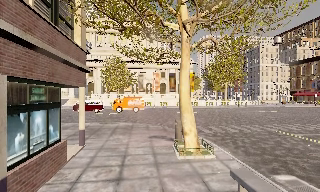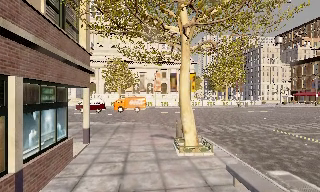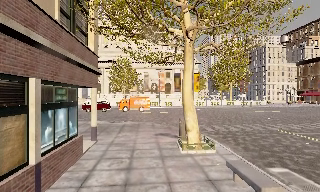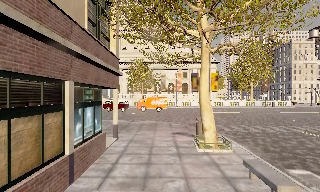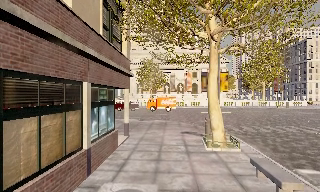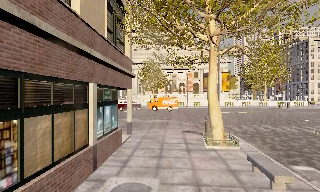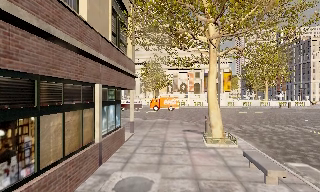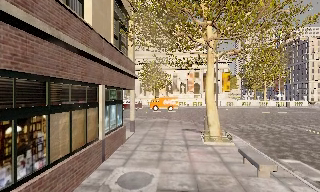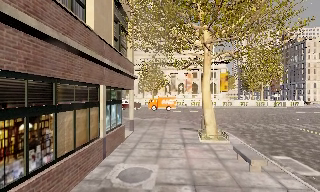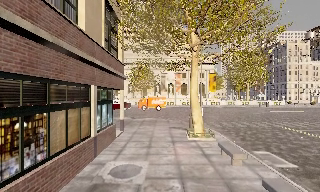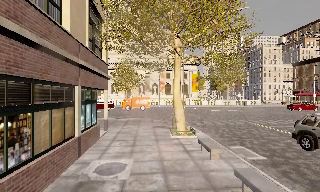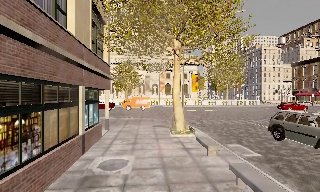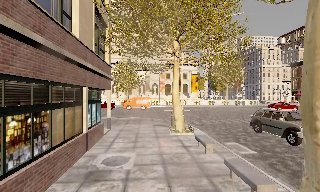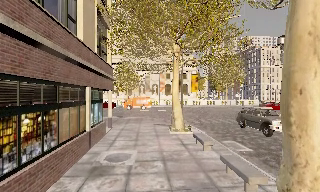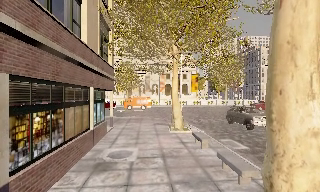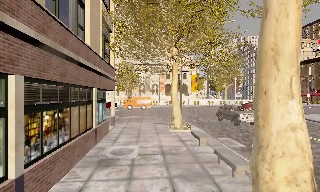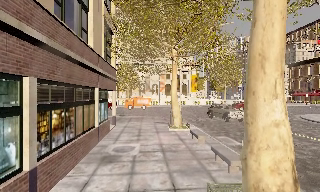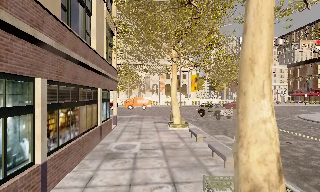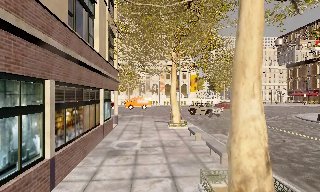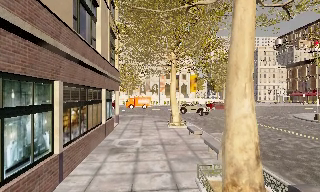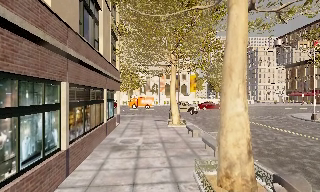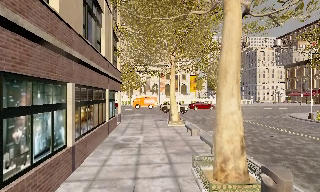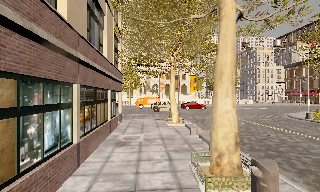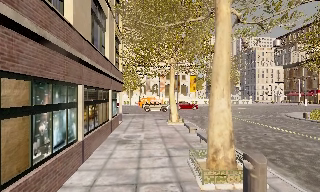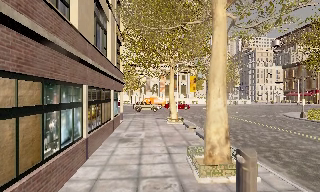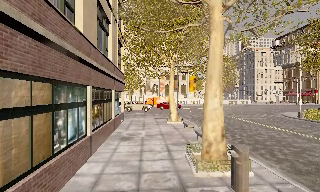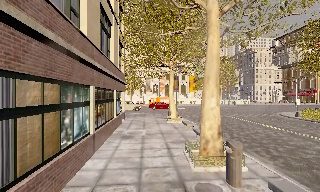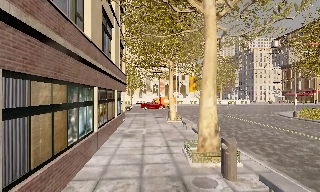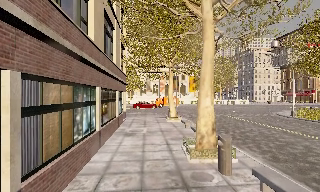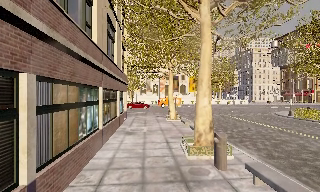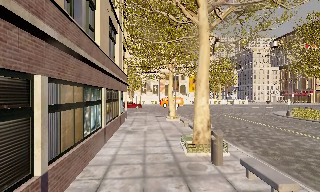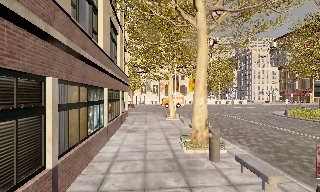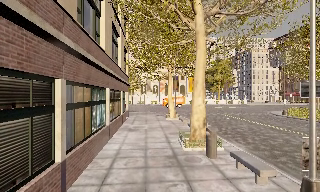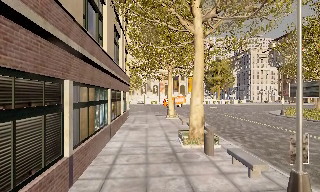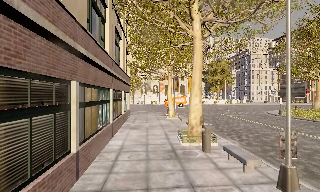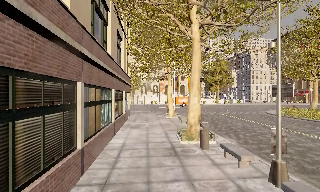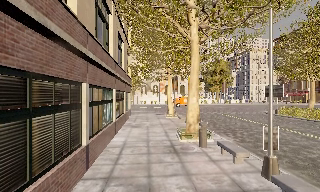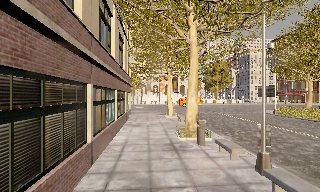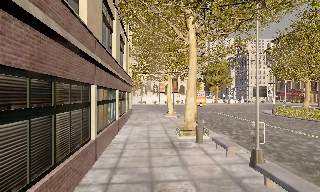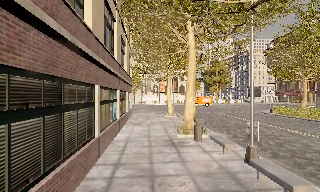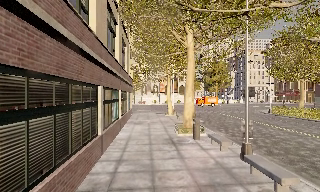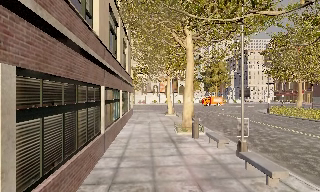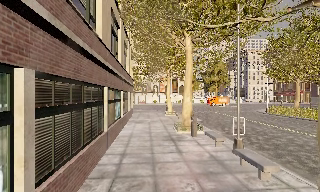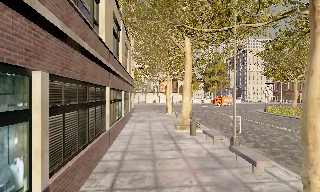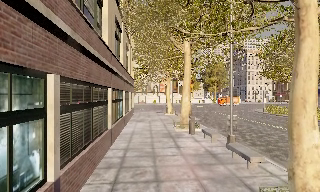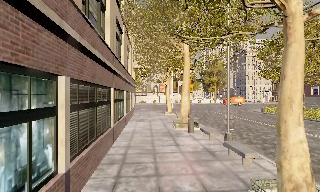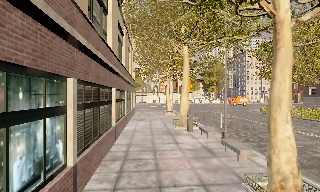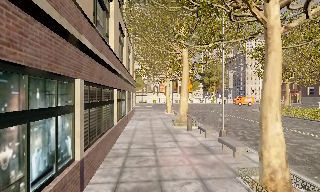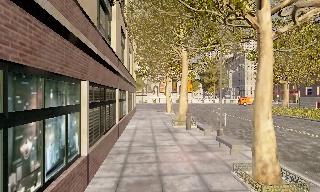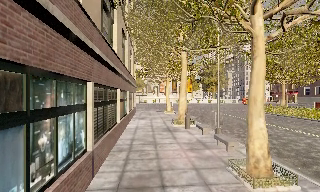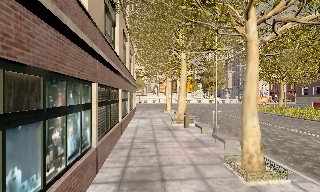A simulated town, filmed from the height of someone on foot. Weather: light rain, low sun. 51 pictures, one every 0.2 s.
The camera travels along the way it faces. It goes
backward.
0.0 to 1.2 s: The scene slides to the right, as the camera pans about 10 degrees to its left. It travels backward, about 2 m, so what stands in front gets smaller.
1.2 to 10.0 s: The camera travels backward, about 15 m, so what stands in front gets smaller.
The film runs backward here.
